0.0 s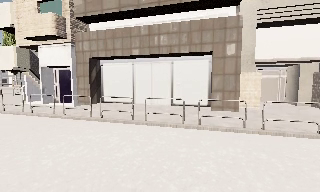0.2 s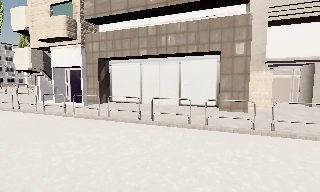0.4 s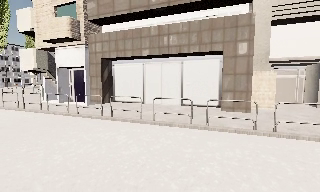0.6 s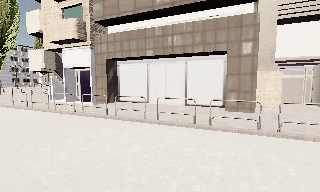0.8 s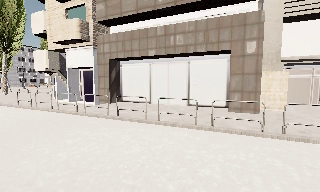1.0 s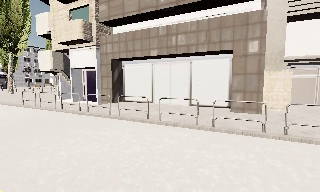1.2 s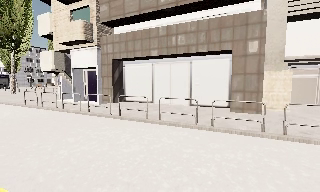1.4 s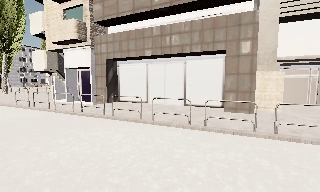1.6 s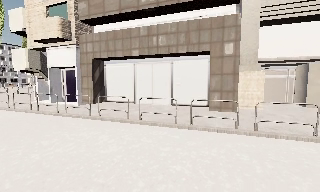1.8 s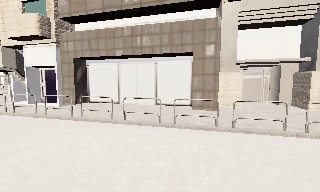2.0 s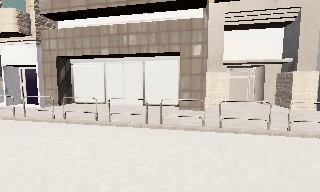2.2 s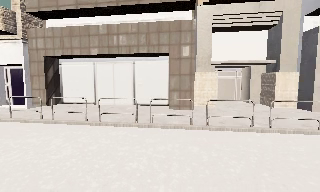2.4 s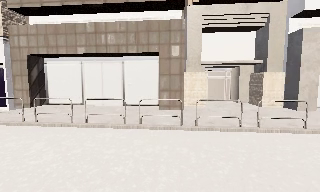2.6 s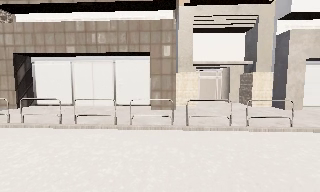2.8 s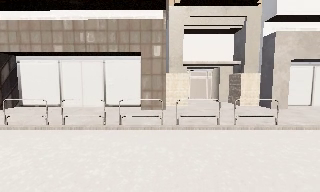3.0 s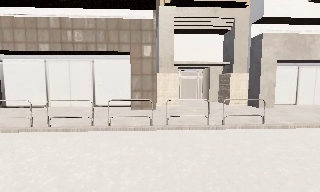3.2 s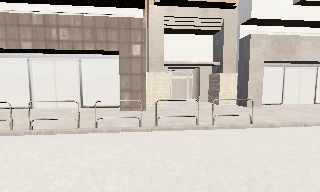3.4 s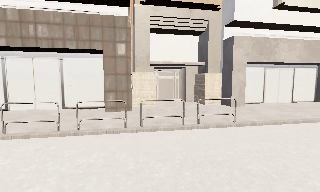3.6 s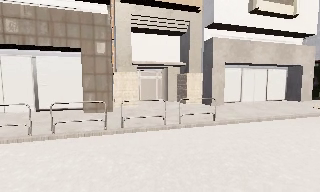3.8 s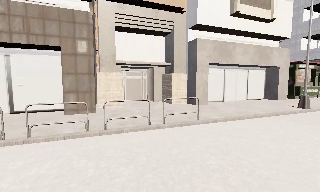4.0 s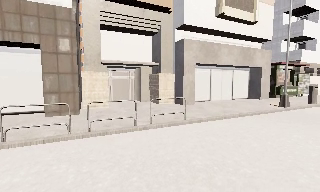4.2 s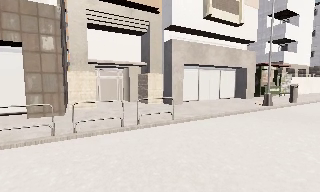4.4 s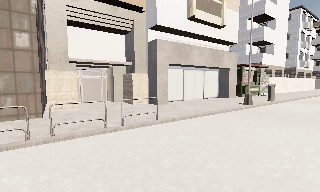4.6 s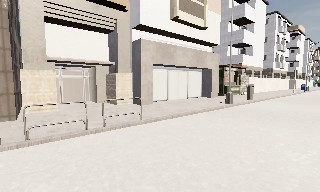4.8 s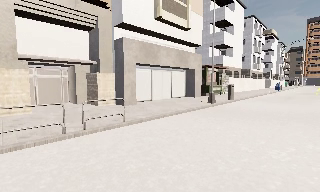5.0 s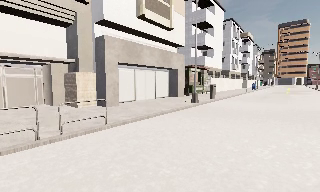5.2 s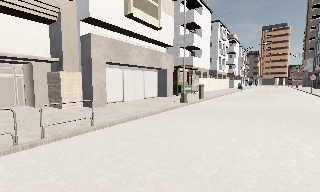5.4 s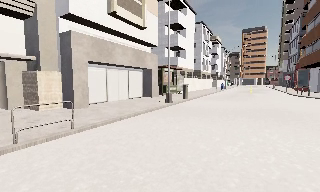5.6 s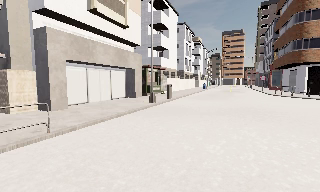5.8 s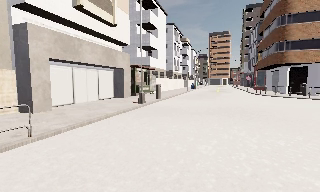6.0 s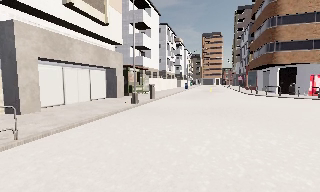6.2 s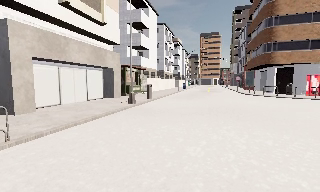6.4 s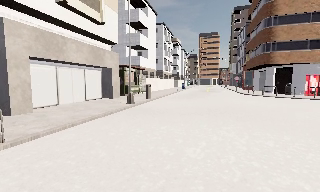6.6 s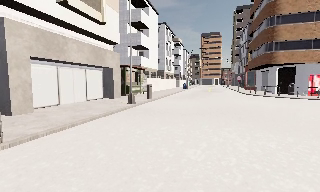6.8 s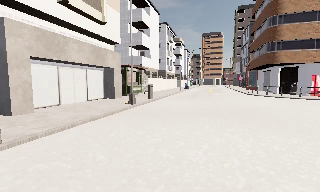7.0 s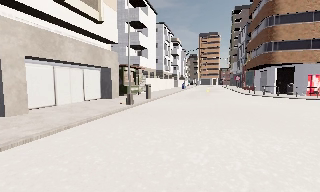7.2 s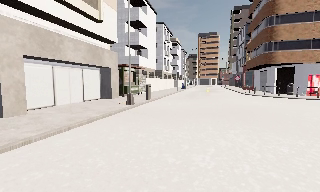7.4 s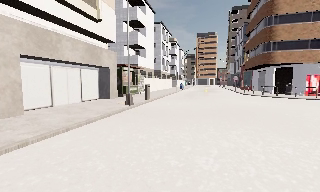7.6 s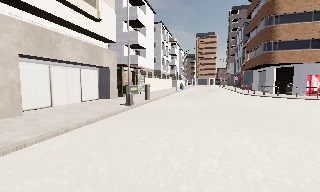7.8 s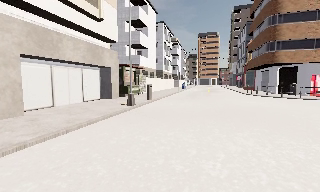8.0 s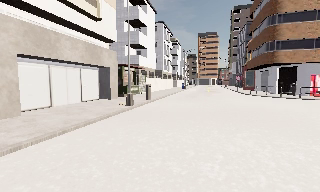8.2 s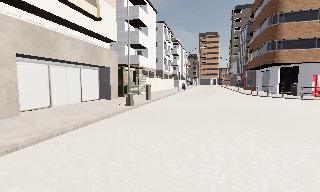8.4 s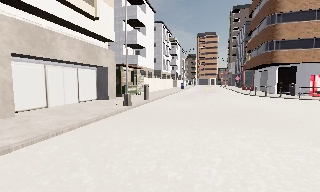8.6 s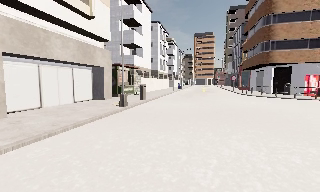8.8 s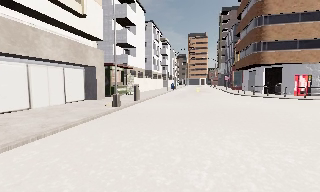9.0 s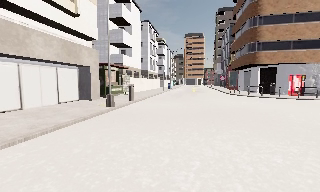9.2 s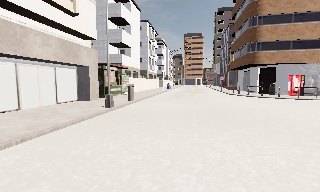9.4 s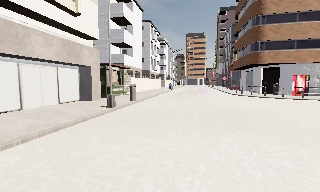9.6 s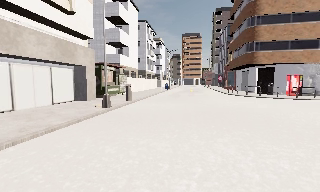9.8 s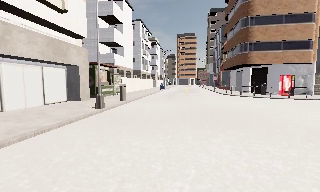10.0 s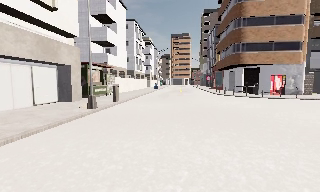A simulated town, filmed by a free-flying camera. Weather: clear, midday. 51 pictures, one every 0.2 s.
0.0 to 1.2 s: The camera shifts only a little, or ends up much as it began.
1.2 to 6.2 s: The scene slides to the left, as the camera pans about 100 degrees to its right. It travels to its right and forward, about 1.5 m, so close, fixed things drift to the left.
6.2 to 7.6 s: The camera travels forward, about 0.5 m, so what stands in front looms larger.
7.6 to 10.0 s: The camera travels forward, about 1 m, so what stands in front looms larger.
The film runs forward here.
